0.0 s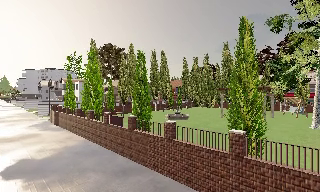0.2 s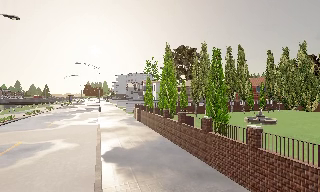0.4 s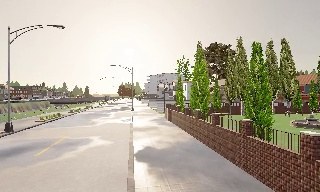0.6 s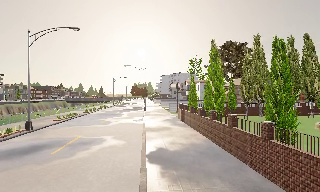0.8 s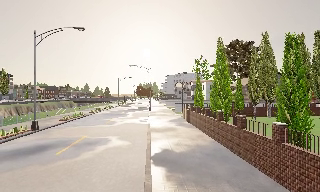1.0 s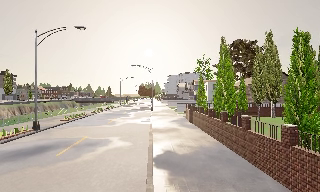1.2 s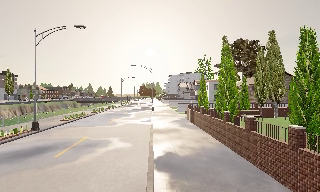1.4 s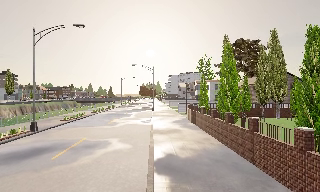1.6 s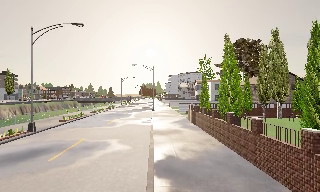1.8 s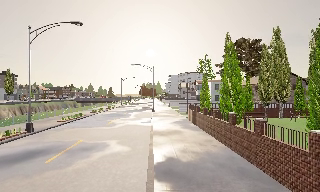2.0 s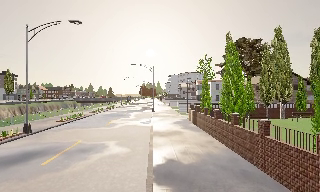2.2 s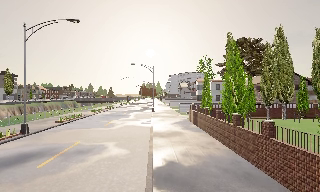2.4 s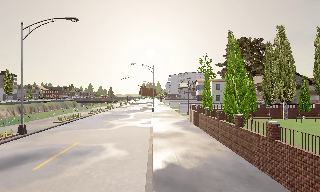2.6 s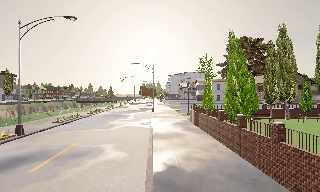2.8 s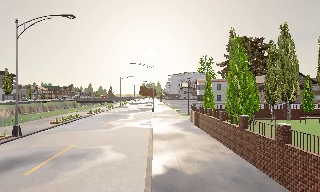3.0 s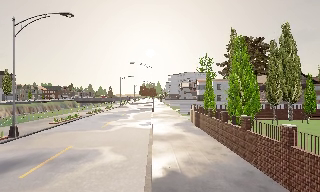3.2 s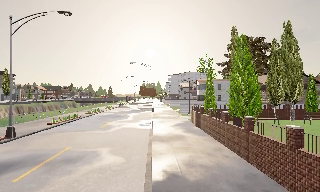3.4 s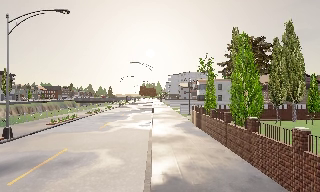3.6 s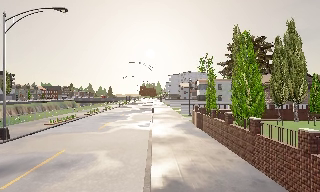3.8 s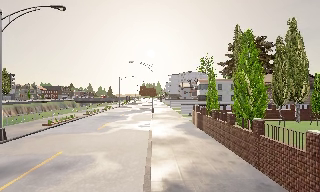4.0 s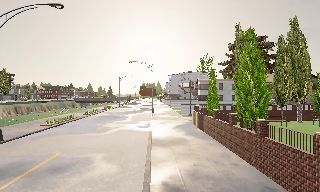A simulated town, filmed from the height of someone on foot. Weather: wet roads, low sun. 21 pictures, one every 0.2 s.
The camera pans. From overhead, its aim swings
counterclockwise.
The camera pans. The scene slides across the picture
to the right.
0.0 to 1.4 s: The camera swings to its left by about 45 degrees, and the scene slides to the right. It travels forward, about 1.5 m.
1.4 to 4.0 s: The camera travels forward, about 2.5 m, so what stands in front looms larger.
The film runs forward here.
